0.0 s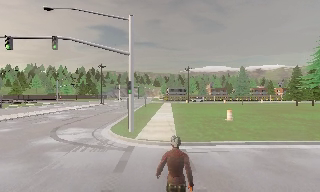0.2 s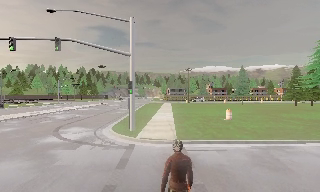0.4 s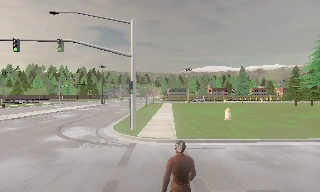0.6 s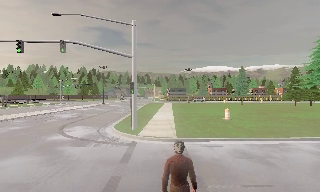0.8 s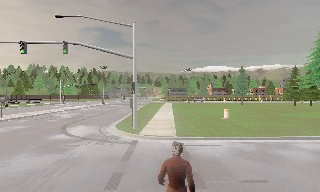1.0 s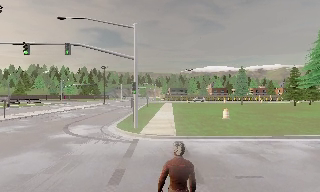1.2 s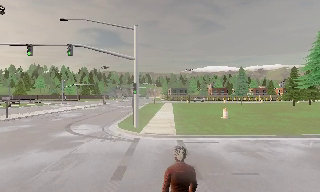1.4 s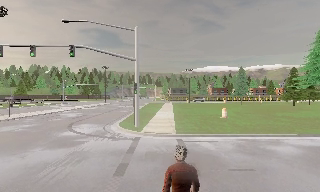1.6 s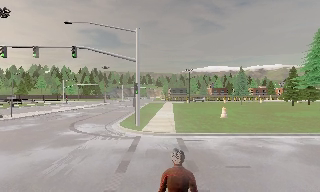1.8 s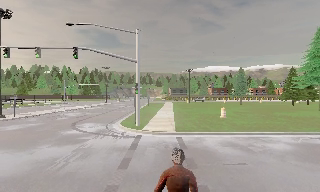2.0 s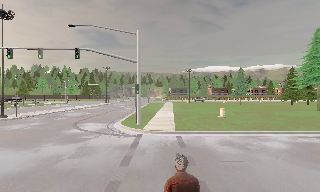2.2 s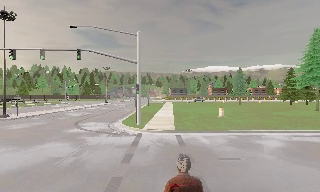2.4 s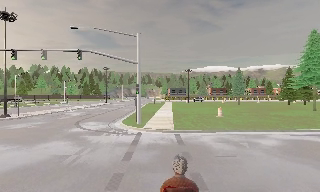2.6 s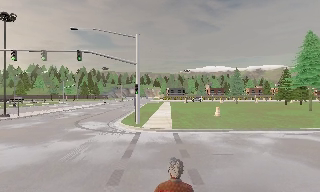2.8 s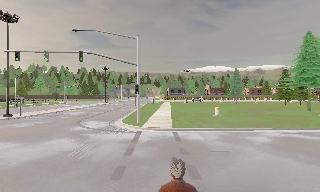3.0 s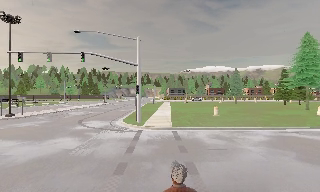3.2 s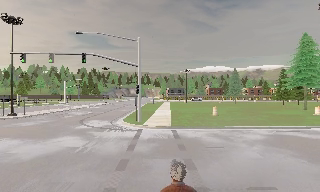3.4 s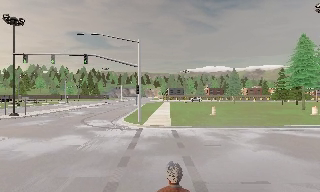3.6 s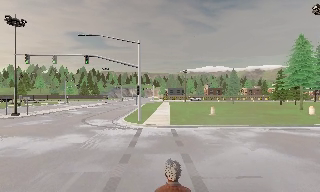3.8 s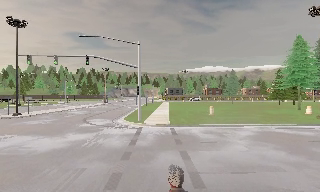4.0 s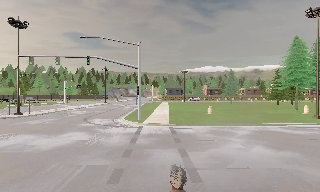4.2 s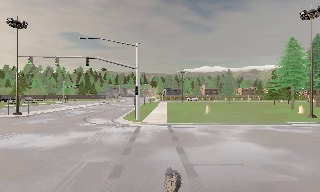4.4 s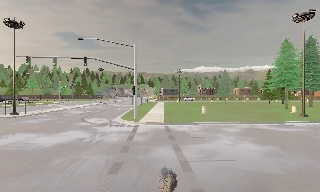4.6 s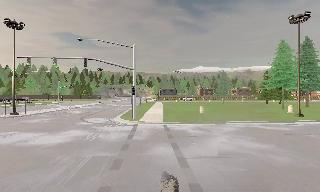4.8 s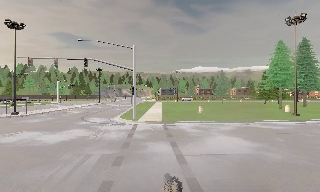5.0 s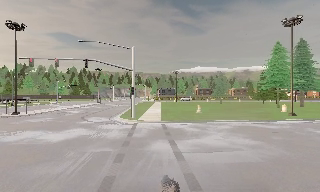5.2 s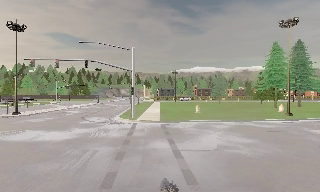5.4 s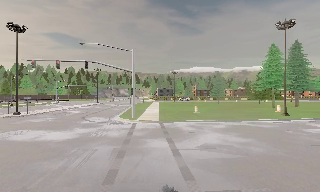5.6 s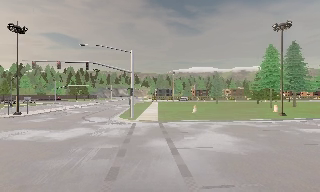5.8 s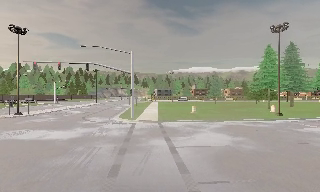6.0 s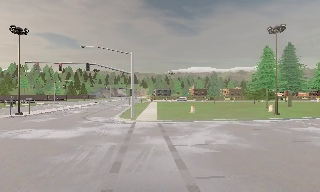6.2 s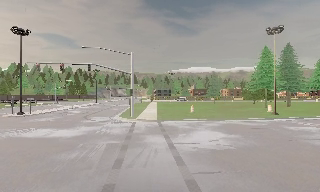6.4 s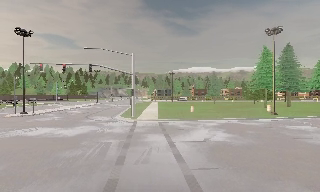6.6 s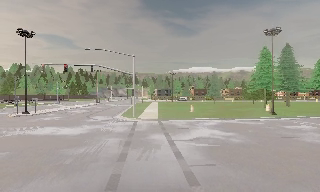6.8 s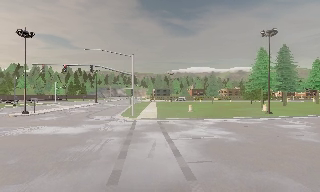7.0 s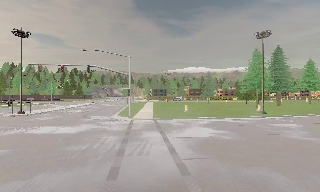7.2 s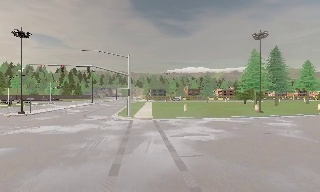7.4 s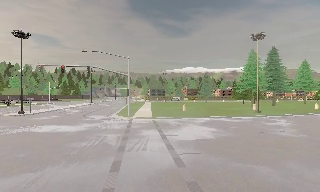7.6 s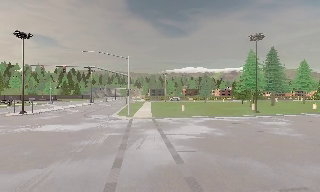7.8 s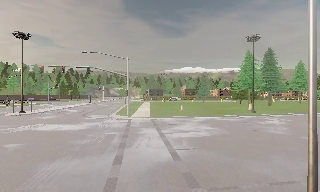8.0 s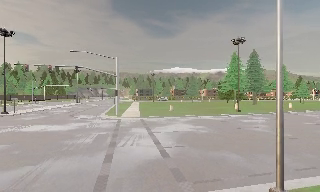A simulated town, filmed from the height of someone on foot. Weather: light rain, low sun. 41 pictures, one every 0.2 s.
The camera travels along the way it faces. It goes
backward.
0.0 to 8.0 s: The camera swings to its right by about 10 degrees, and the scene slides to the left. It travels backward, about 11 m, so what stands in front gets smaller.
The film runs backward here.
